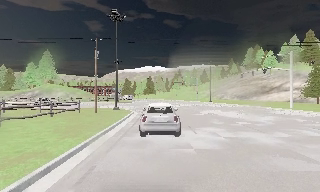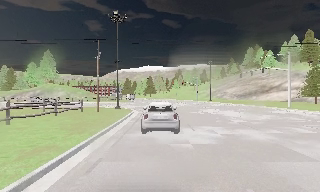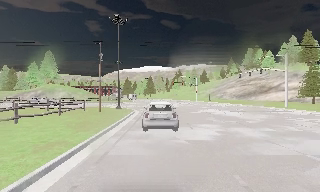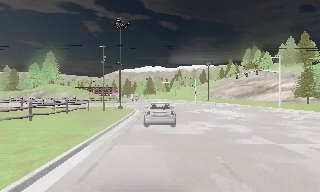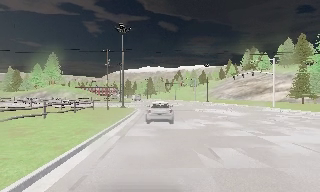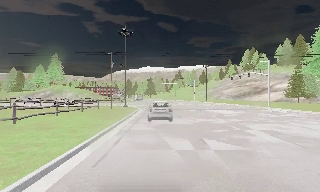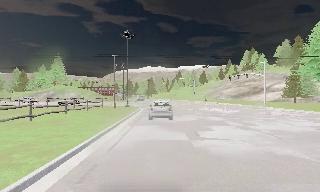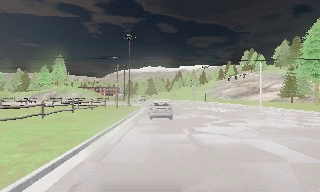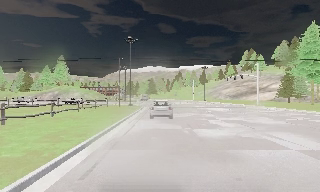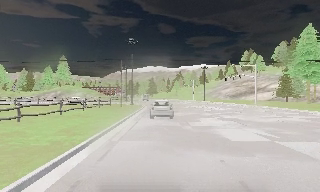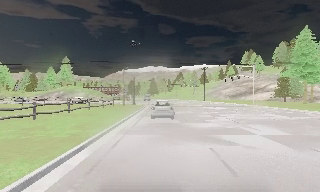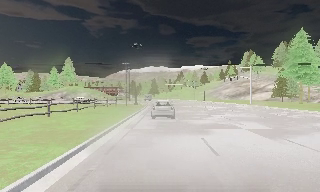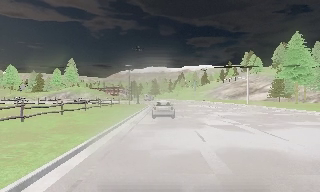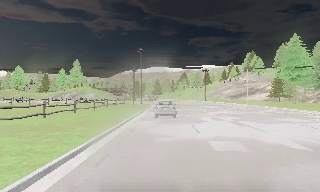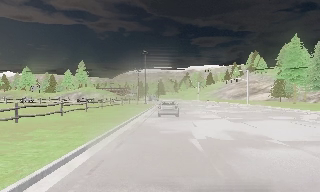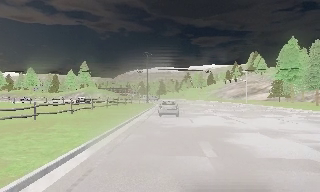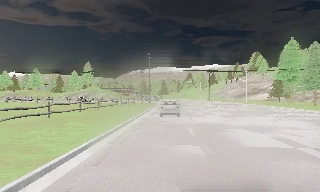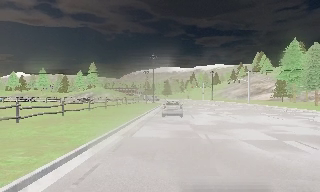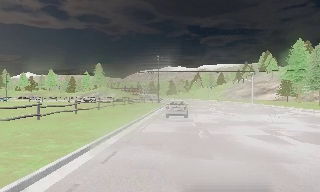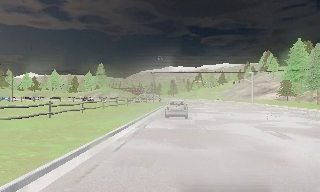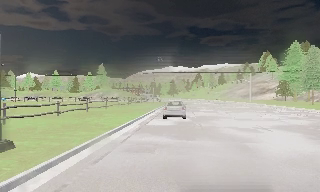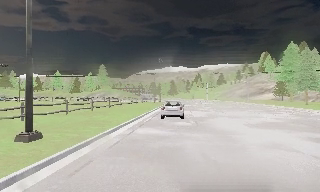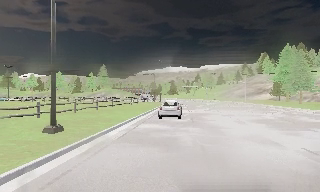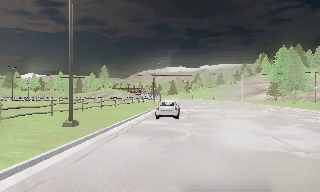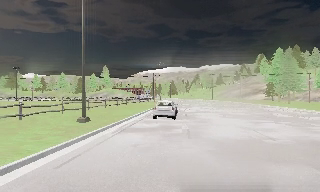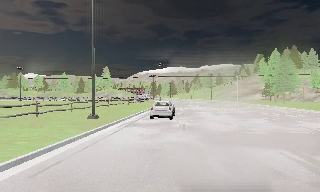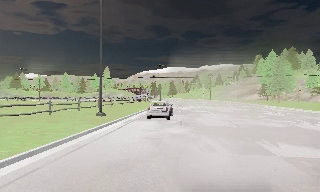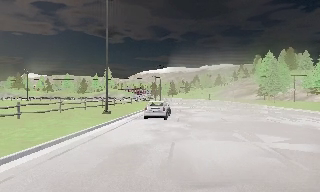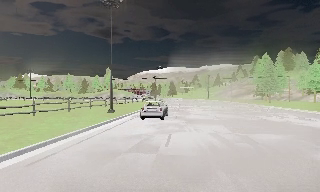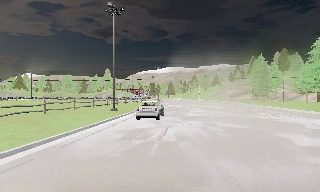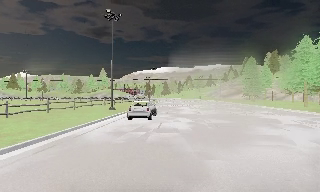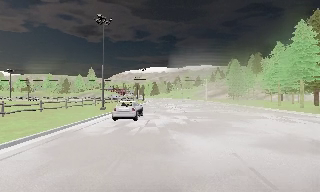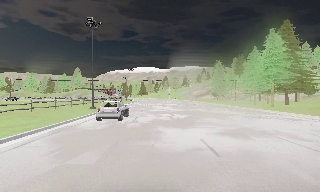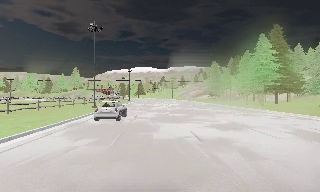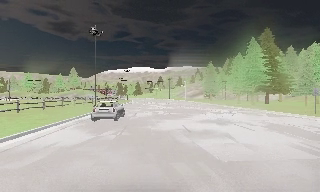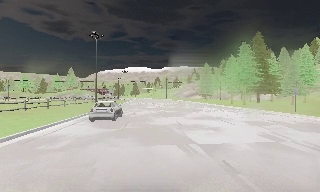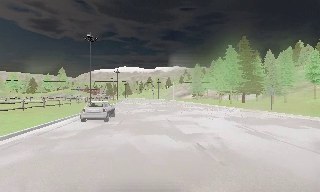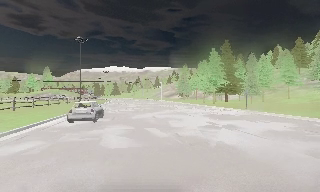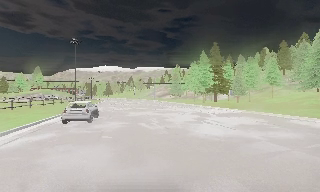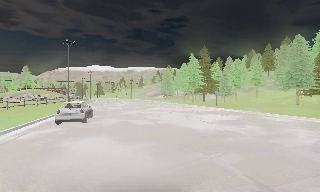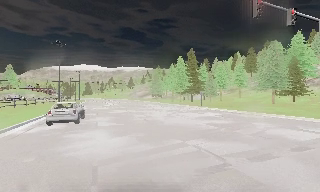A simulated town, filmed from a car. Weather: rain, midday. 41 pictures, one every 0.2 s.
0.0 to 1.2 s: The camera travels backward, about 6 m, so what stands in front gets smaller. It gains speed.
1.2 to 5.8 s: The camera travels backward, about 30 m, so what stands in front gets smaller.
5.8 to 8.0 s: The camera swings to its right by about 30 degrees, and the scene slides to the left. It travels backward, about 18 m, so what stands in front gets smaller.
The film runs backward here.
